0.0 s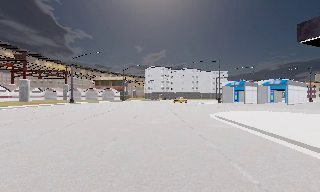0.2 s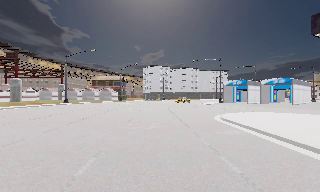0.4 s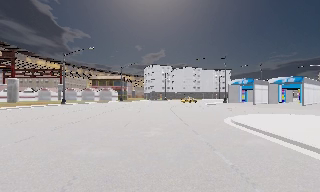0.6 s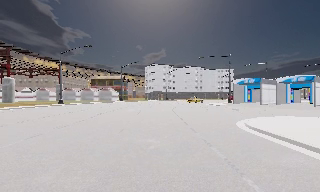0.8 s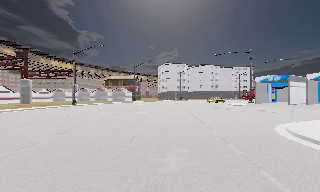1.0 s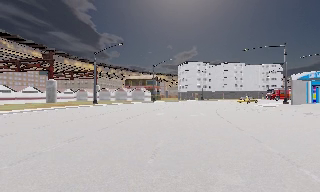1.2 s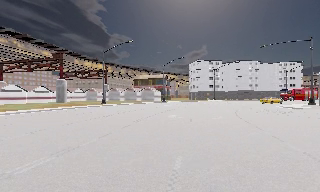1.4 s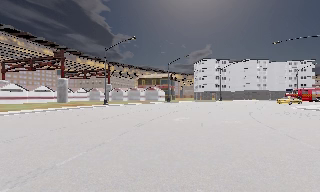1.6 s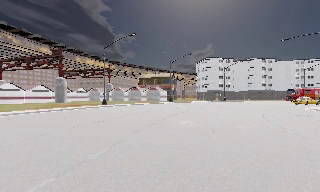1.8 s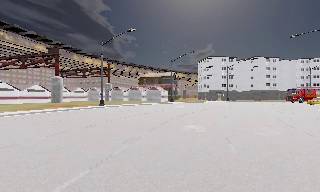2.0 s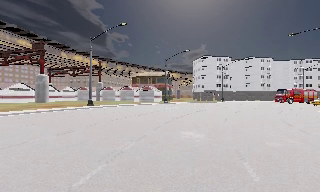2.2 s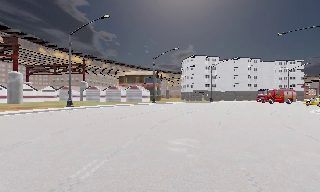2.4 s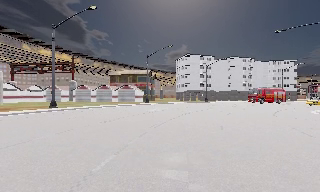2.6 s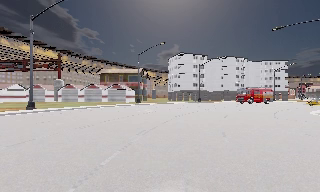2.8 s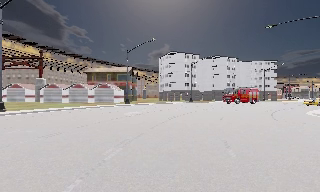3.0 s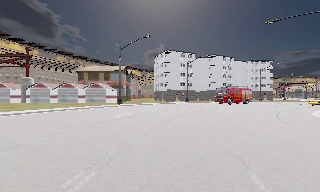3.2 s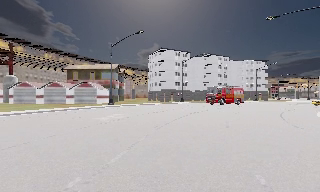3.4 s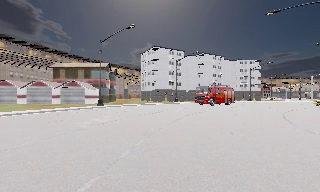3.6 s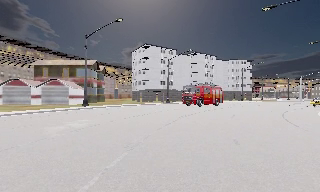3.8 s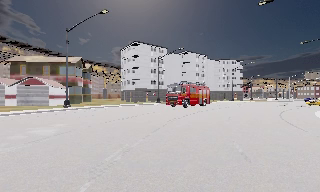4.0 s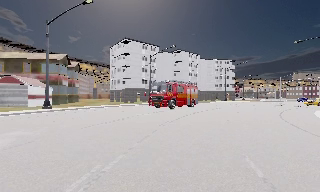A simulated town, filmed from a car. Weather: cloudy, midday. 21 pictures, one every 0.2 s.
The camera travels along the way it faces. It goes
forward.
0.0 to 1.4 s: The camera pans to its left, which is counterclockwise from overhead, by about 15 degrees. It travels forward, about 11 m, so what stands in front looms larger.
1.4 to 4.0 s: The camera swings to its right by about 30 degrees, and the scene slides to the left. It travels forward, about 20 m, so what stands in front looms larger.
The film runs forward here.
